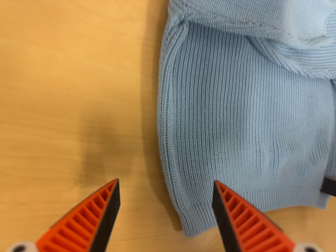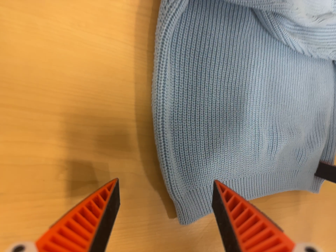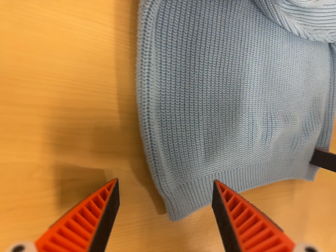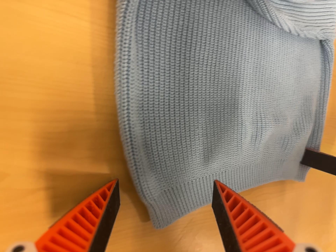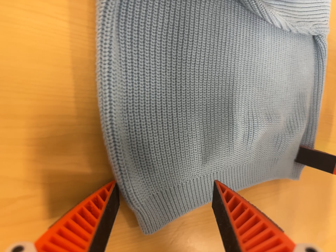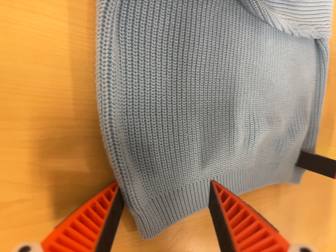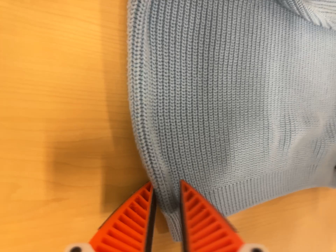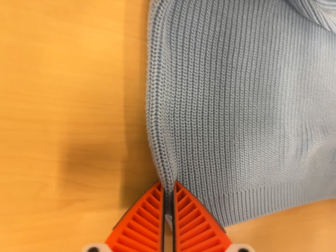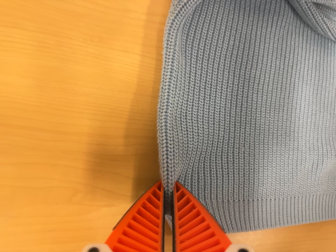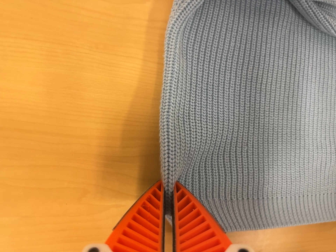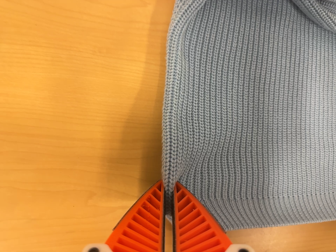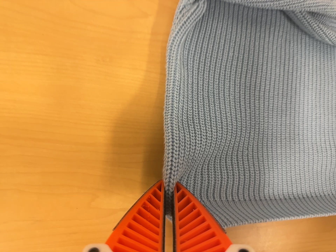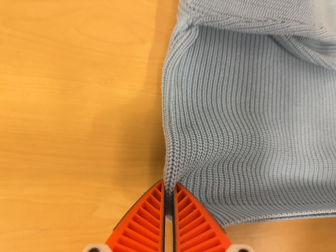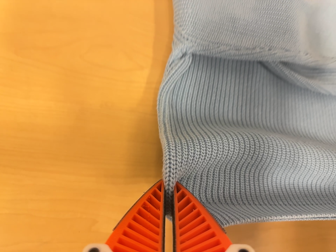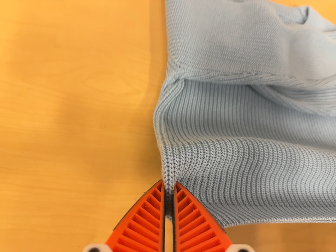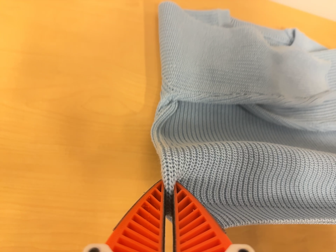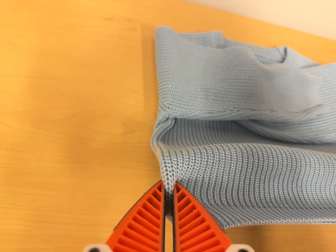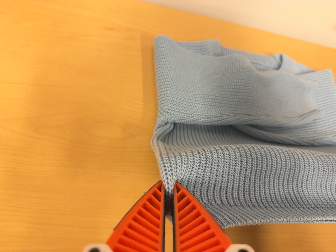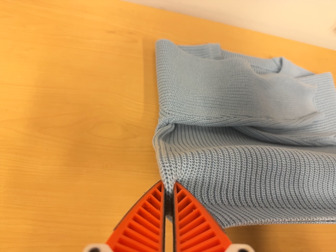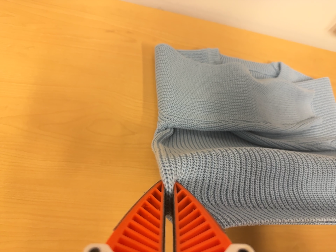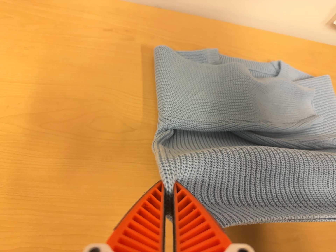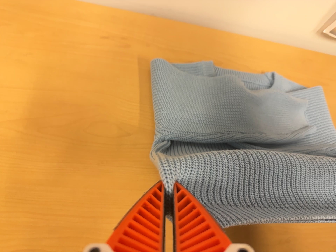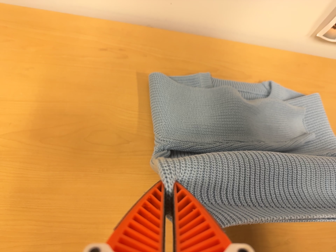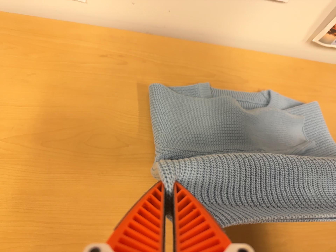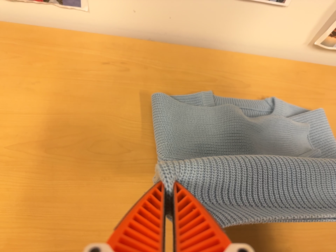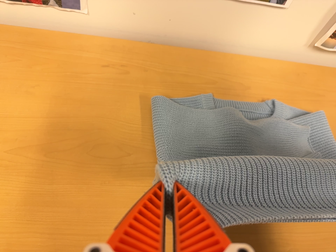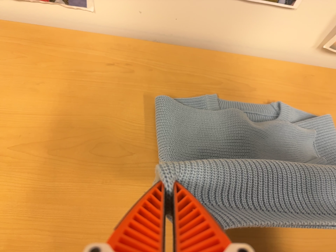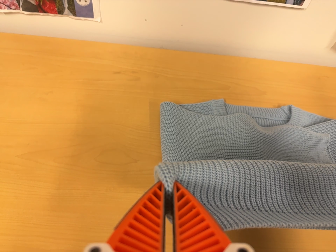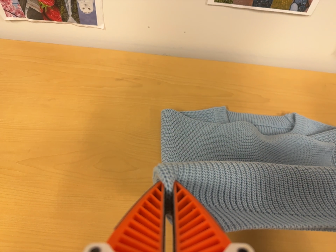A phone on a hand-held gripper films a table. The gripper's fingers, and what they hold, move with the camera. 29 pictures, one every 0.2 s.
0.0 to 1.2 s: The camera travels forward, about 8 cm, so what stands in front looms larger. Its aim tips toward the bottom of its view by about 10 degrees, and the scene shifts upward.
1.2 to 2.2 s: The scene slides to the right, as the camera pans about 10 degrees to its left. It travels backward, about 4 cm, so what stands in front gets smaller. Its aim tips toward the top of its view by about 10 degrees, and the scene shifts downward.
2.2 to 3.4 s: The camera travels backward and to its right, about 12 cm, so what stands in front gets smaller. Its aim tips toward the top of its view by about 20 degrees, and the scene shifts downward.
3.4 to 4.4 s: The camera shifts only a little, or ends up much as it began.
4.4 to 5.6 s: The camera travels to its right, about 5 cm.
The film runs forward here.
